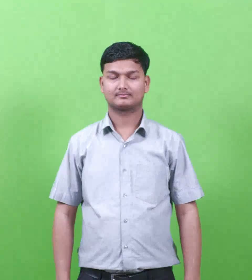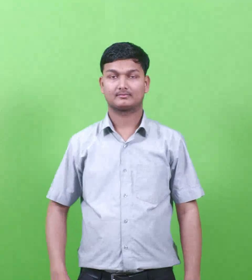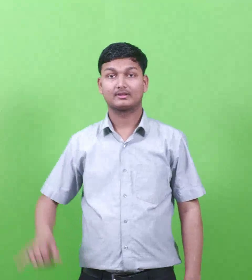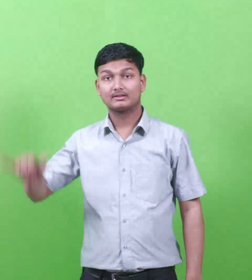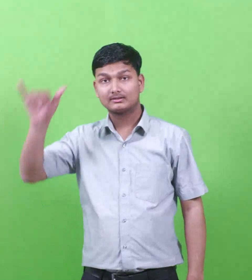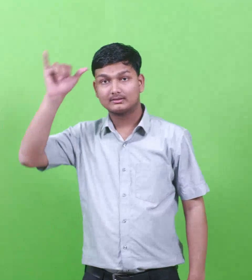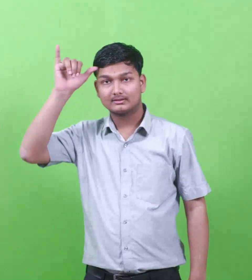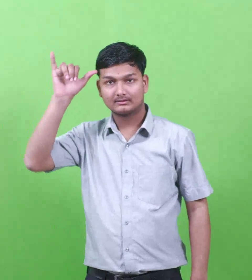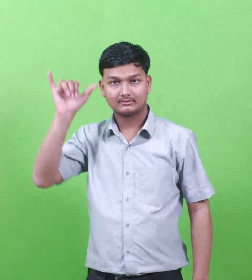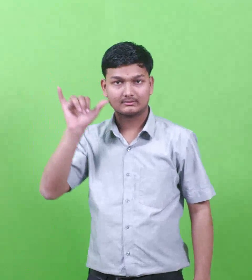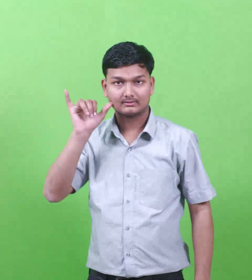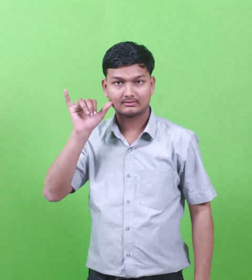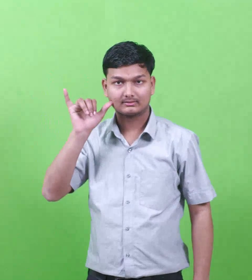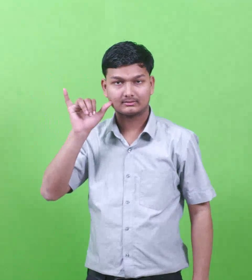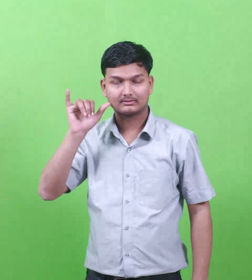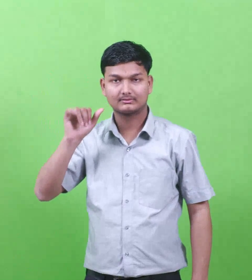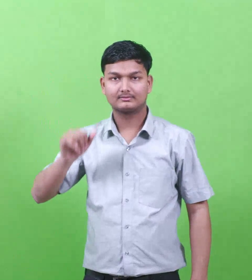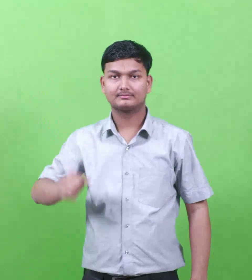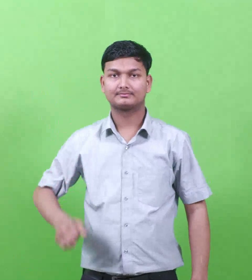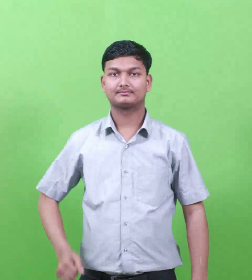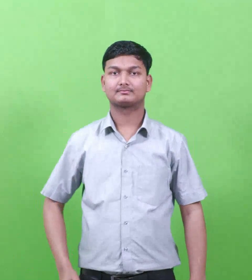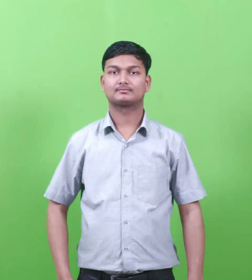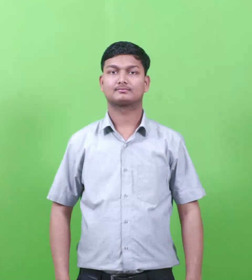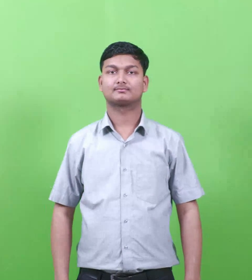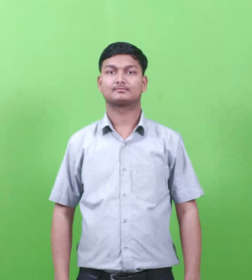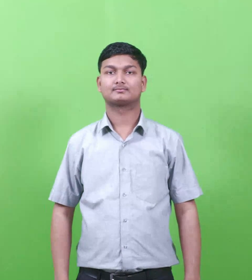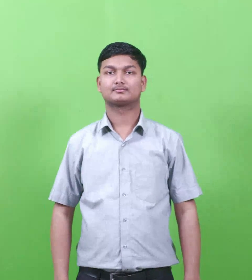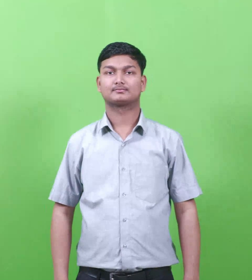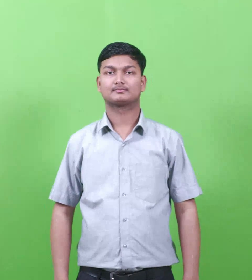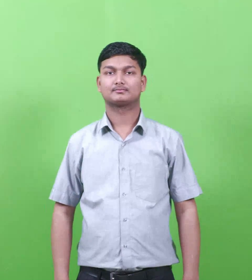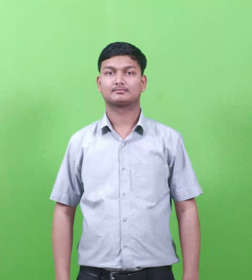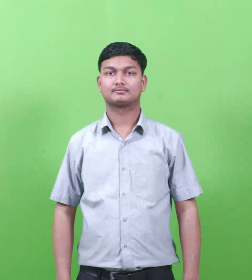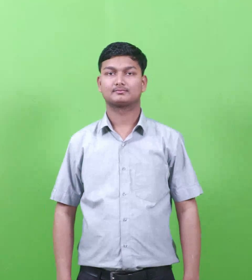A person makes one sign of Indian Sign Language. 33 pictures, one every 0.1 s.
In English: syntyche
